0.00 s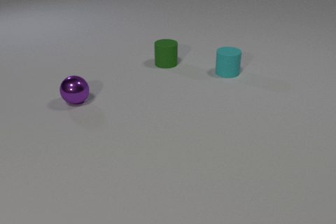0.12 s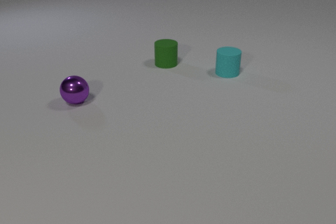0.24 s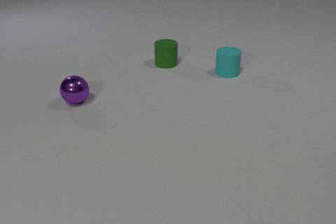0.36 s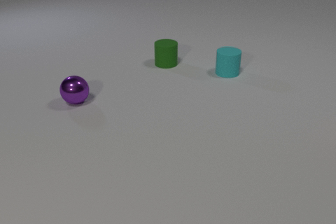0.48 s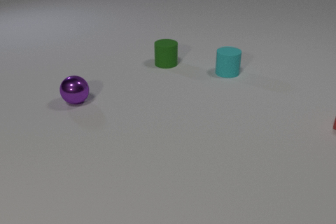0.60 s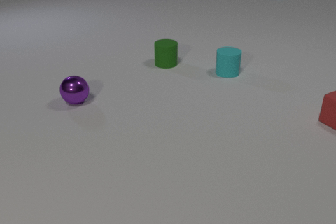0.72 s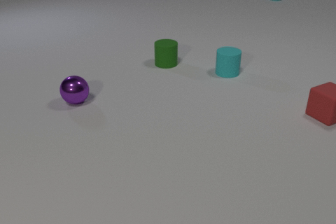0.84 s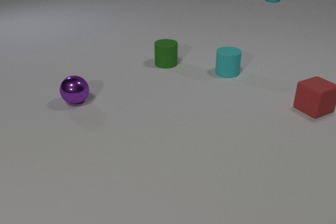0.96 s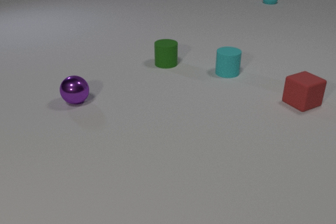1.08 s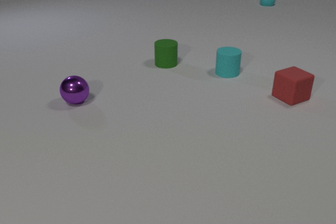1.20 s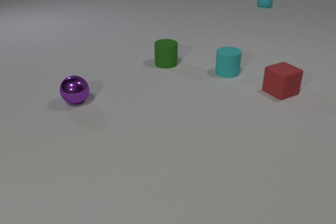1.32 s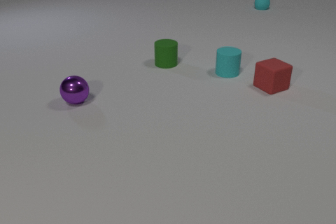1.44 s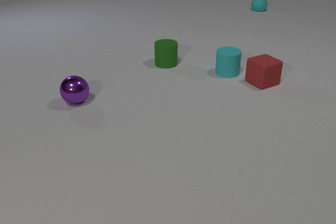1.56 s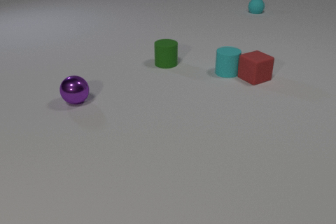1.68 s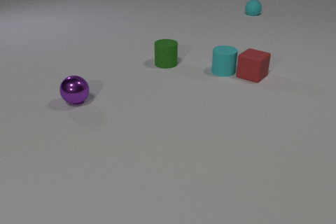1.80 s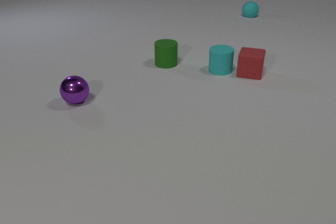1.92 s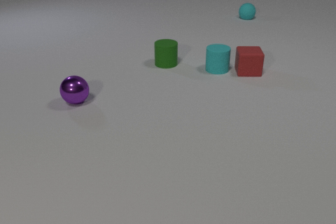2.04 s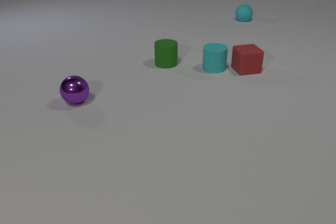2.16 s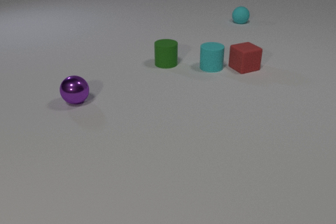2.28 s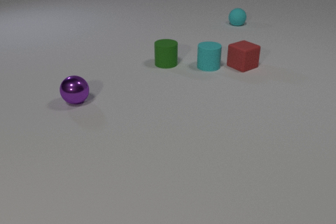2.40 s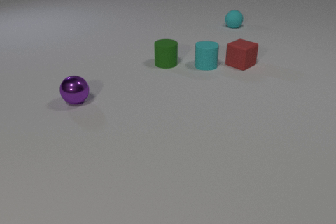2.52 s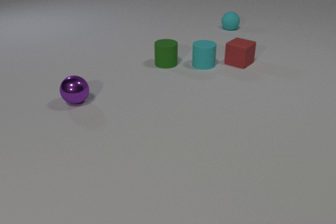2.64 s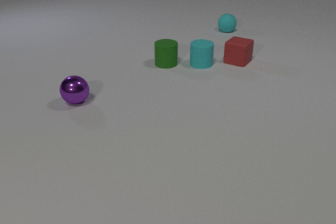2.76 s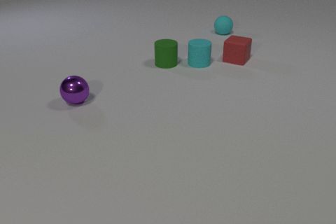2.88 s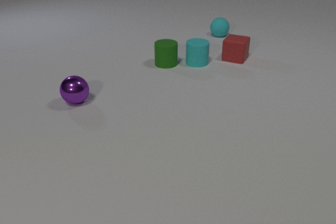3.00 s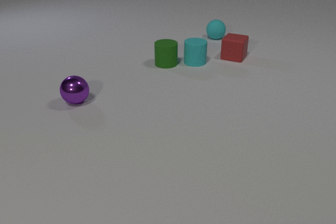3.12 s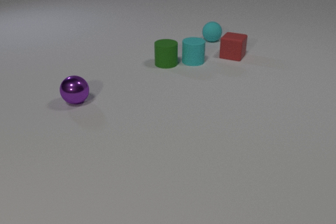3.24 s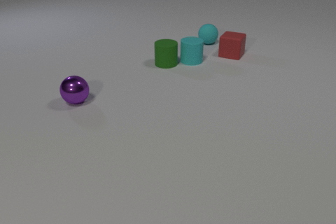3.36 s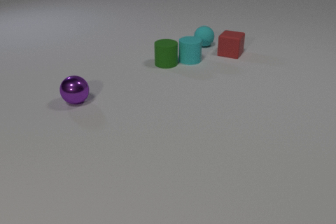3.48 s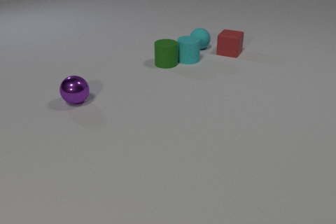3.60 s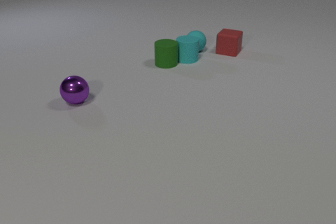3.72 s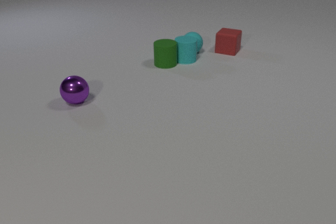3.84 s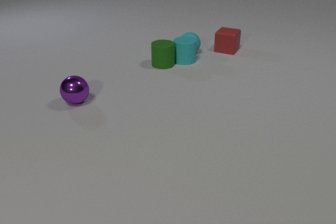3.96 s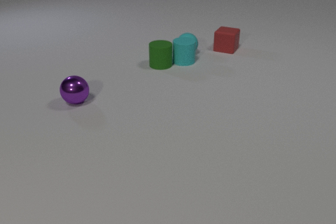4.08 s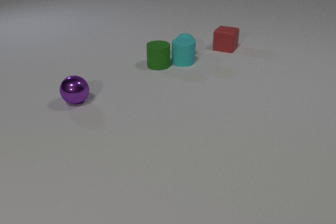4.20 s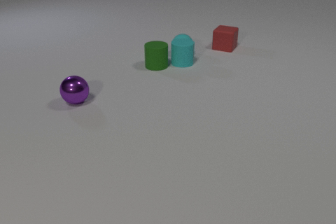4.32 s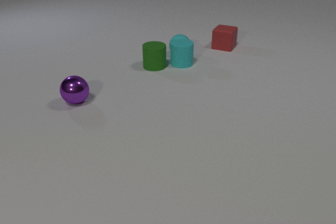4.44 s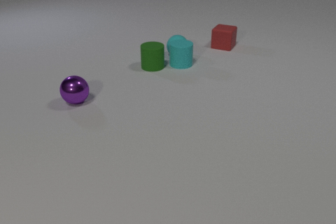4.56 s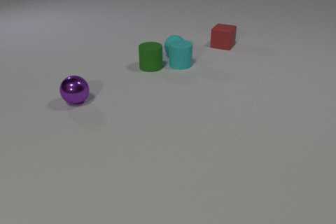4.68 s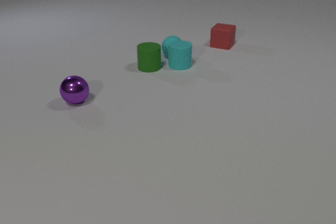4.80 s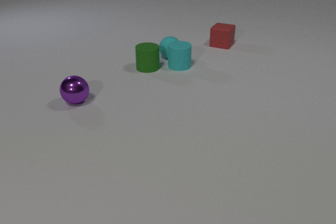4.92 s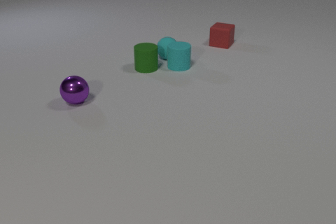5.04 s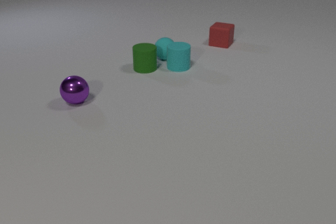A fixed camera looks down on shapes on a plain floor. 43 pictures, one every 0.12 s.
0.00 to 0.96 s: The red rubber cube comes in at the right edge, slides to the left and away from the camera. The cyan rubber sphere comes in at the top edge, rolls toward the camera.
0.96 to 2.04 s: The red rubber cube slides away from the camera and to the left, spins counterclockwise seen from above by about 75 degrees, its near face sliding to the right. The cyan rubber cylinder slides to the left and away from the camera. The cyan rubber sphere rolls toward the camera. The red rubber cube and the cyan rubber cylinder collide.
2.04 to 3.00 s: The red rubber cube slides away from the camera and to the left, spins counterclockwise seen from above by about 45 degrees, its near face sliding to the right. The cyan rubber cylinder slides to the left and away from the camera. The cyan rubber sphere rolls toward the camera and to the left.
3.00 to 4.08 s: The red rubber cube slides away from the camera. The cyan rubber cylinder slides to the left. The cyan rubber sphere rolls toward the camera and to the left. The green rubber cylinder slides to the left. The cyan rubber cylinder and the cyan rubber sphere collide. The cyan rubber cylinder and the green rubber cylinder collide.
4.08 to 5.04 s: The red rubber cube slides away from the camera. The cyan rubber cylinder slides toward the camera. The cyan rubber sphere rolls to the left and toward the camera. The green rubber cylinder slides to the left and toward the camera.
Are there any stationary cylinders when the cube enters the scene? yes.
What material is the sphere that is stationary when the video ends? metal.
What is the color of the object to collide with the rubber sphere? cyan.
